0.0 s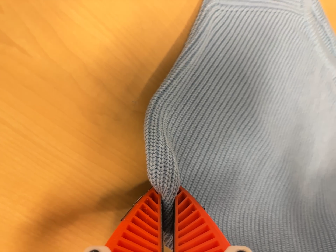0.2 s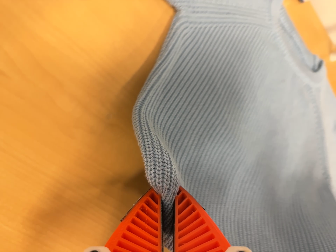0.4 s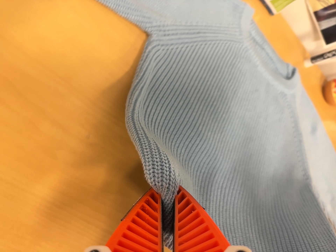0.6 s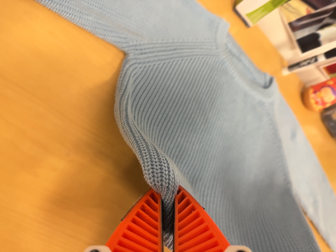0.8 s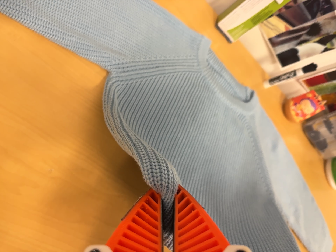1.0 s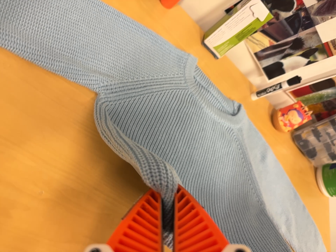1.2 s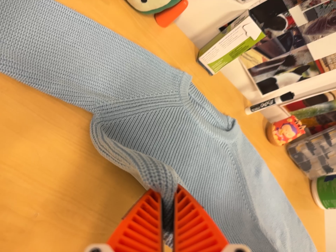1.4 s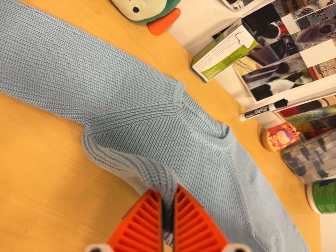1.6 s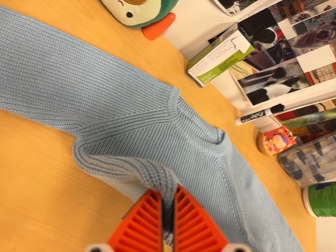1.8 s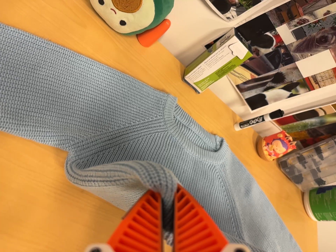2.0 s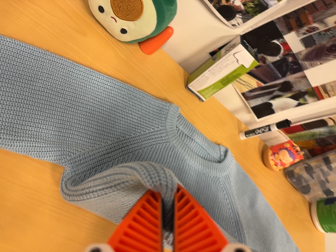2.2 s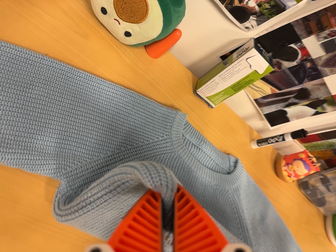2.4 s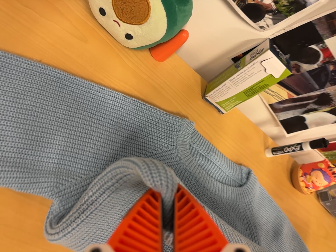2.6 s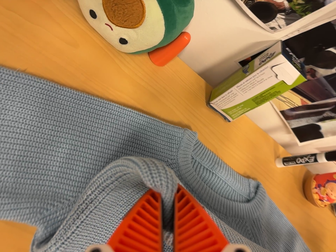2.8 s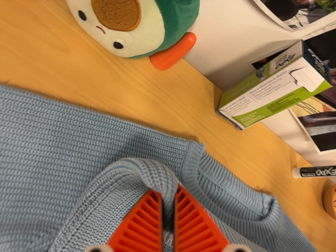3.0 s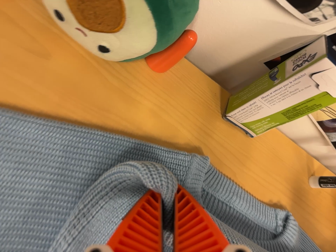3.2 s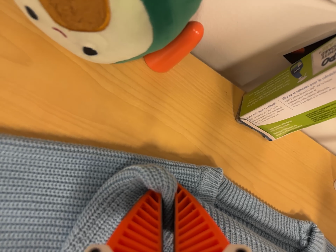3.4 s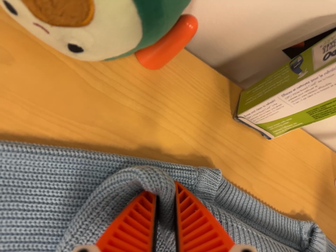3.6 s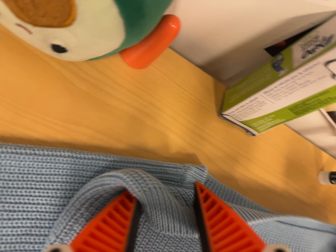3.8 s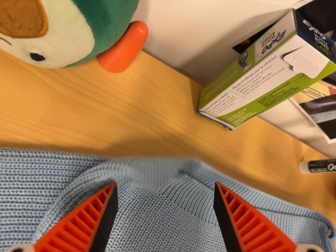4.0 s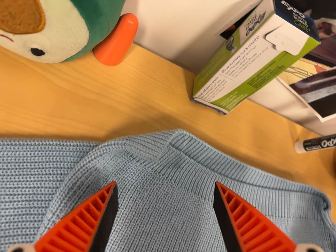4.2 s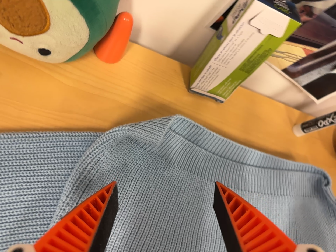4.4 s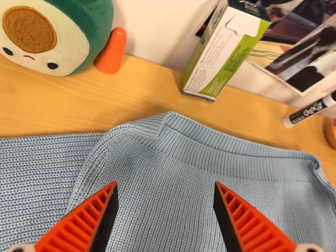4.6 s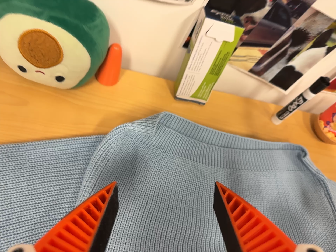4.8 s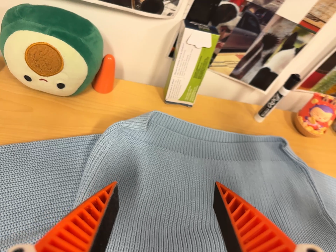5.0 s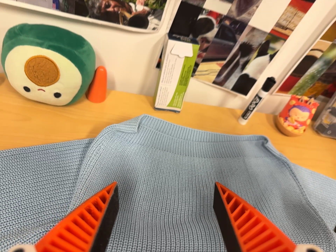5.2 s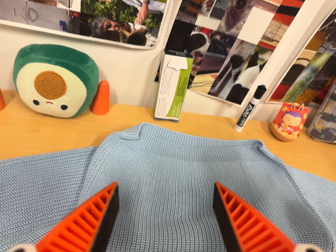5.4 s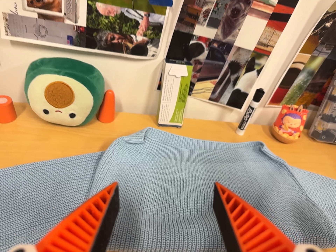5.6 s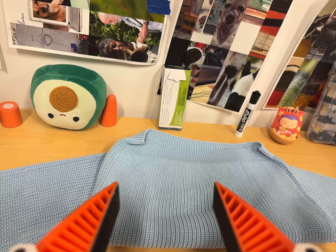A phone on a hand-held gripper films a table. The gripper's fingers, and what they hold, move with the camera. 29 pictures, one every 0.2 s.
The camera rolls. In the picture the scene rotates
counterclockwise.
0.0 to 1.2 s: The camera travels to its right, backward and toward the top of its view, about 14 cm, so close, fixed things drift to the left. Its aim tips toward the top of its view by about 10 degrees, and the scene shifts downward. It rolls about its line of sight by about 10 degrees, and the scene rotates counterclockwise.
1.2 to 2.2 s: The camera travels toward the top of its view and forward, about 12 cm, so close, fixed things drift downward.
2.2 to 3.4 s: The camera pans to its left by about 10 degrees. It travels forward and toward the top of its view, about 22 cm, so what stands in front looms larger. Its aim tips toward the bottom of its view by about 10 degrees.
3.4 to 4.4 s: The camera travels backward, toward the bottom of its view and to its right, about 12 cm, so what stands in front gets smaller. It rolls about its line of sight by about 15 degrees, and the scene rotates counterclockwise.
4.4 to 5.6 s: The camera travels backward and toward the bottom of its view, about 22 cm, so what stands in front gets smaller. Its aim tips toward the top of its view by about 25 degrees. It rolls about its line of sight by about 15 degrees, and the scene rotates counterclockwise.
The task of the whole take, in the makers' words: fold up.
The film runs forward here.
